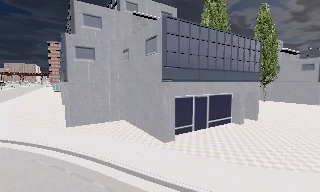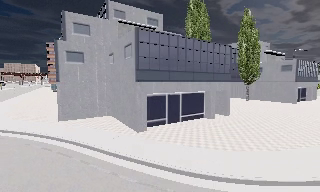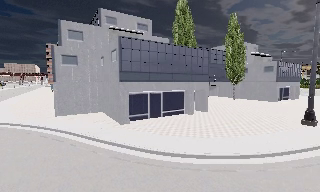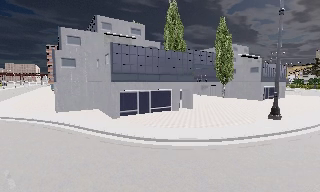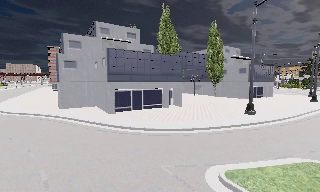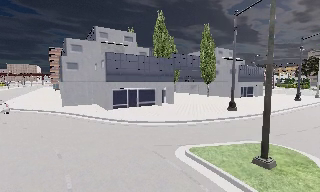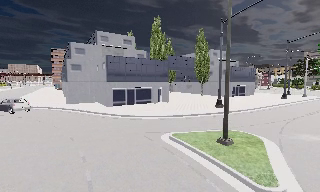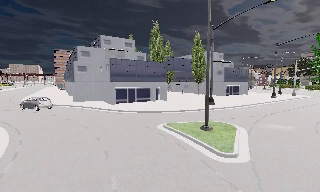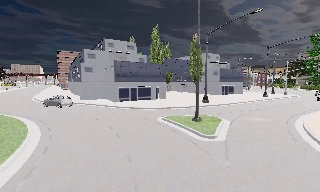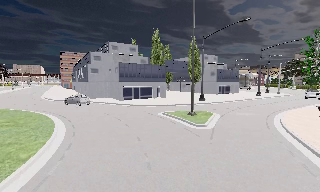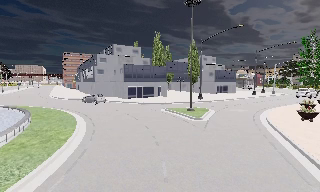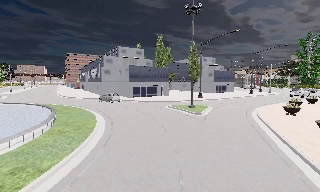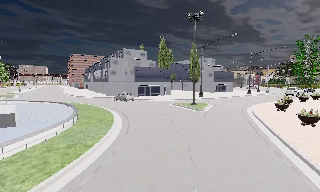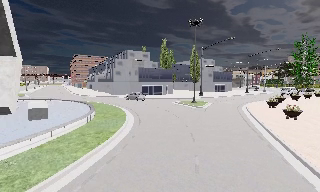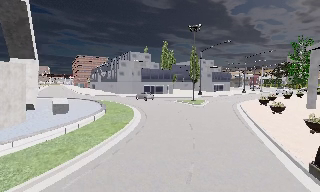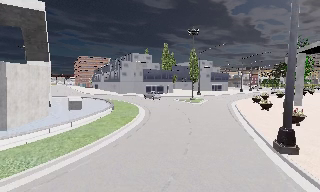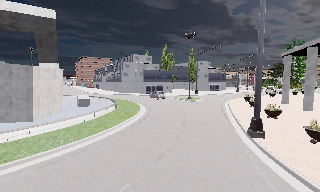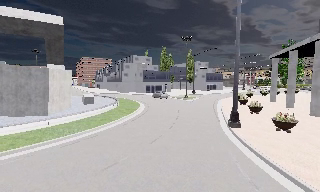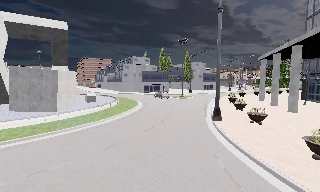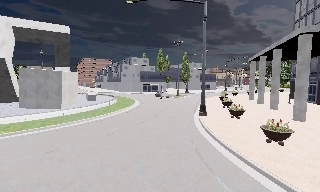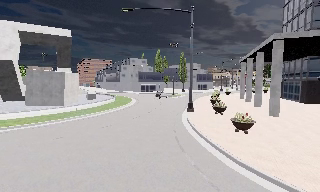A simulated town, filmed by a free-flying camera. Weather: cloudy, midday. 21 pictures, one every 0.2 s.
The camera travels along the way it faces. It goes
backward.
0.0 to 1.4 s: The camera travels backward and to its right, about 15 m, so what stands in front gets smaller.
1.4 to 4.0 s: The camera travels backward, about 25 m, so what stands in front gets smaller.
The film runs backward here.
